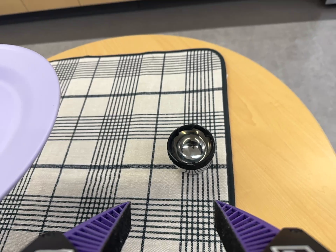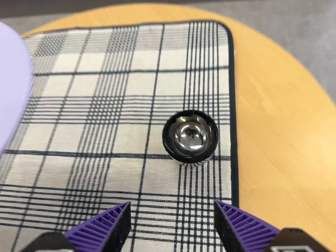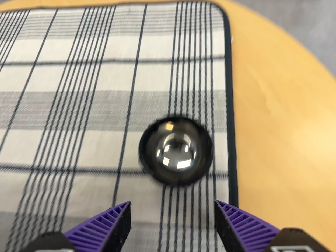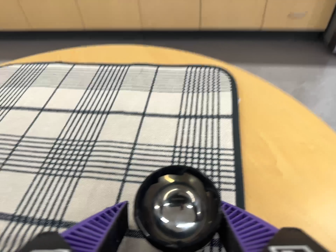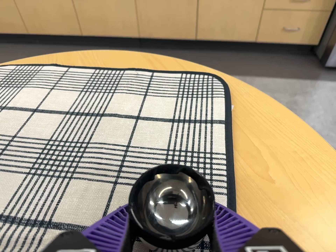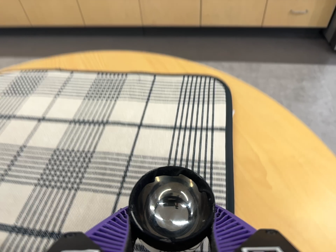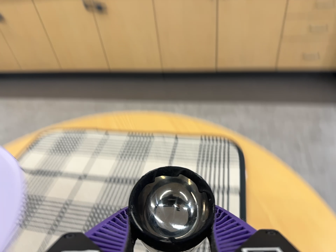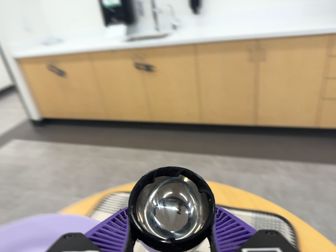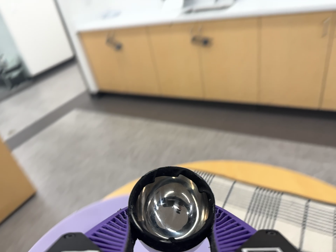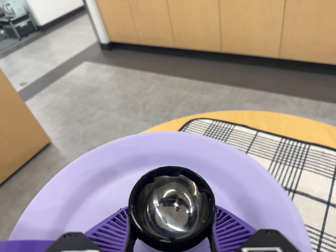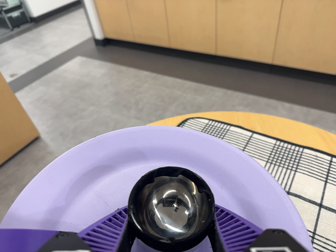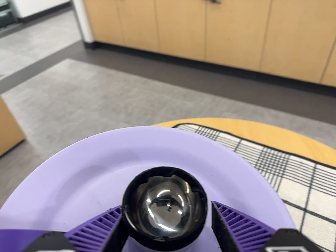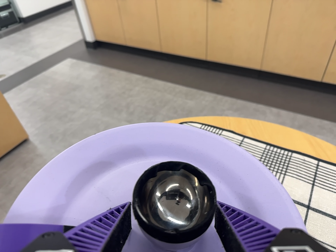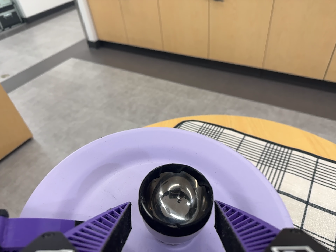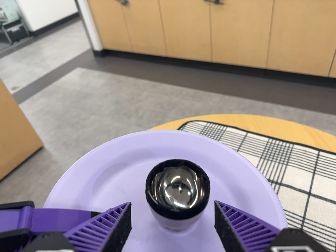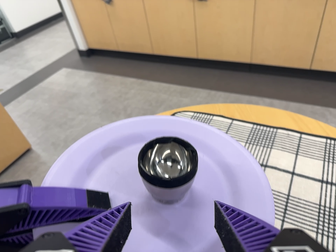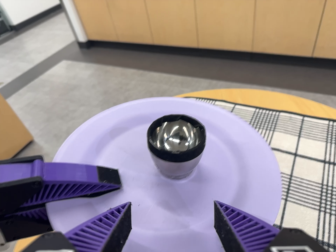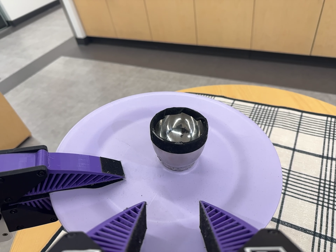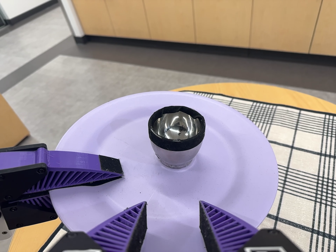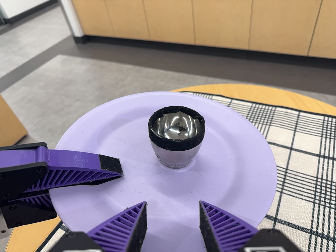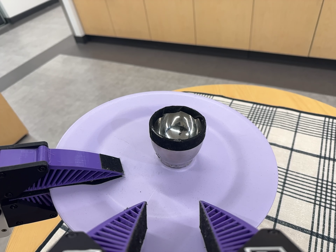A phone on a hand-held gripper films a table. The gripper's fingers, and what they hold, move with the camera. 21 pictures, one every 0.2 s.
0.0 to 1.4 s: The camera pans to its left by about 10 degrees. It travels toward the top of its view, about 16 cm, so close, fixed things drift downward. Its aim tips toward the top of its view by about 25 degrees, and the scene shifts downward. It rolls about its line of sight by about 10 degrees, and the scene rotates clockwise.
1.4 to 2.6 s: The camera travels to its left, about 12 cm, so close, fixed things drift to the right. Its aim tips toward the bottom of its view by about 15 degrees, and the scene shifts upward. It rolls about its line of sight by about 10 degrees, and the scene rotates clockwise.
2.6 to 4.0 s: The camera travels toward the bottom of its view and backward, about 8 cm, so close, fixed things drift upward.
The film runs backward here.
